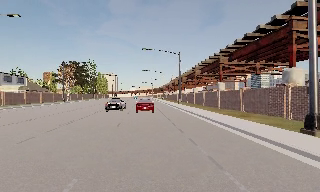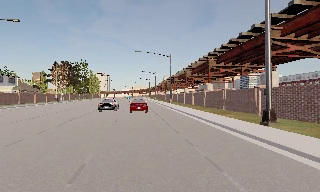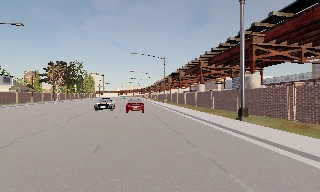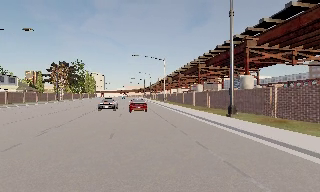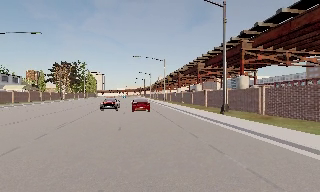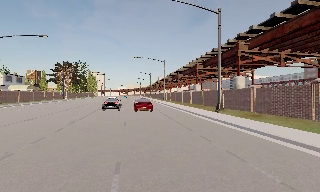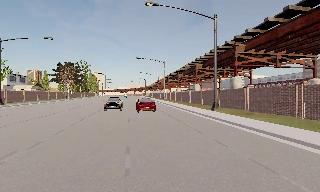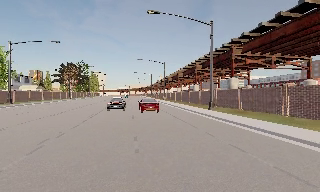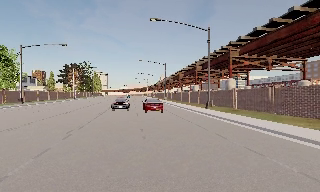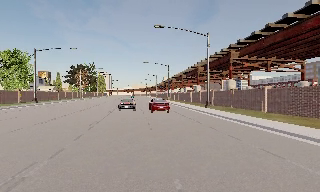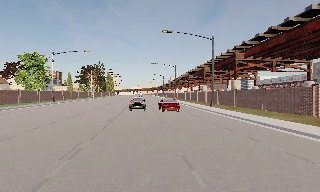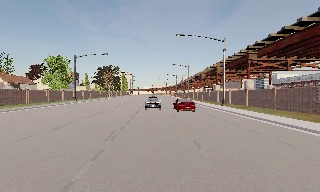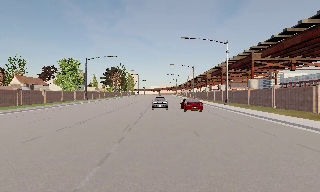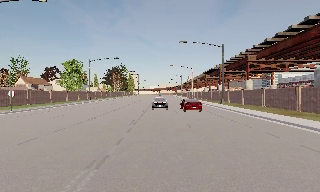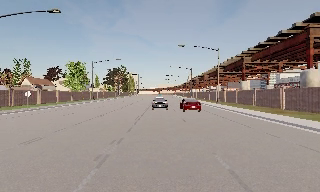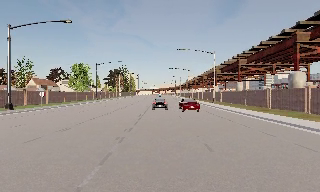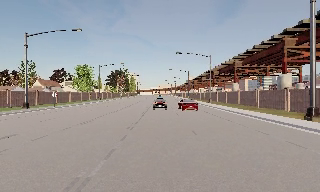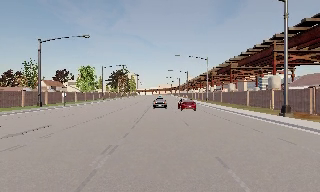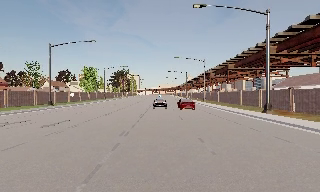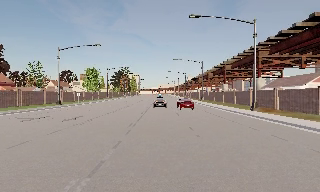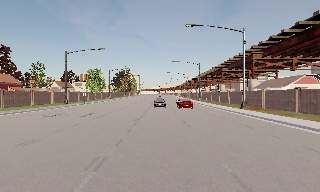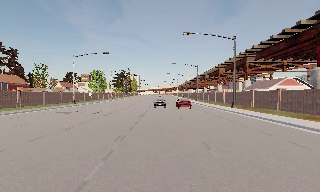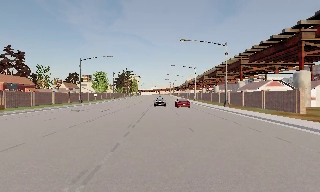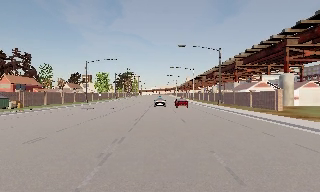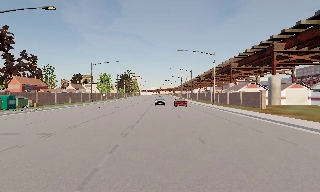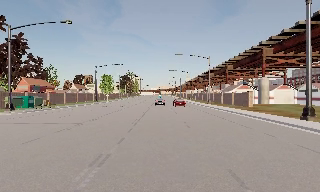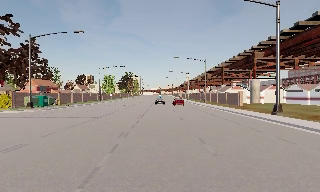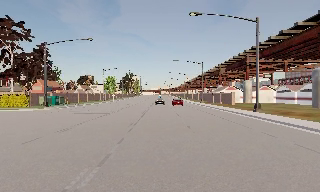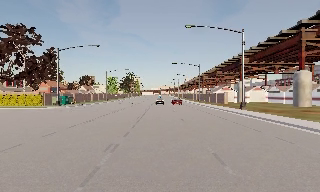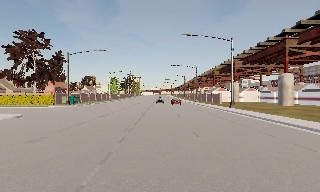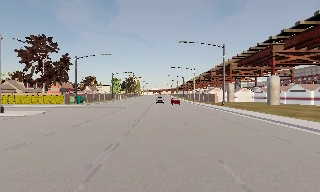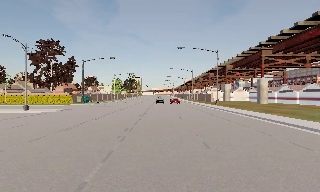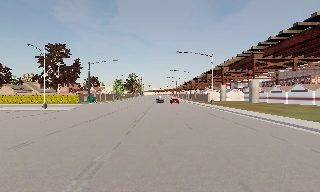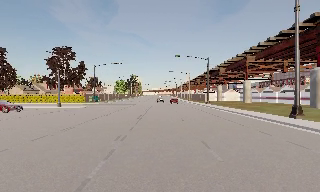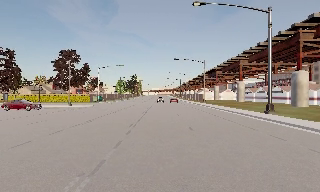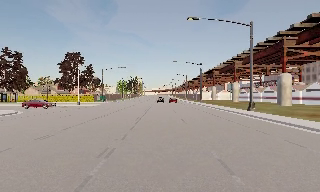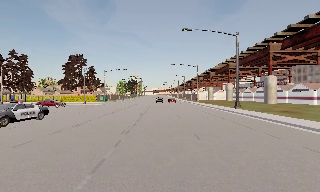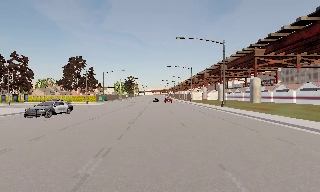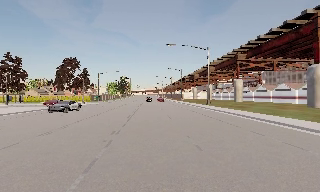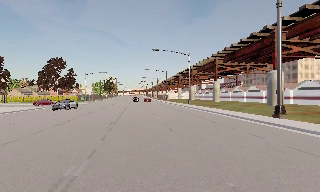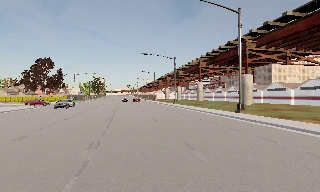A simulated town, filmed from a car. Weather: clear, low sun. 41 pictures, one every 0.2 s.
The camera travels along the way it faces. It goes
backward.
0.0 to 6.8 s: The camera travels backward, about 80 m, so what stands in front gets smaller. It gains speed.
6.8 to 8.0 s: The camera pans to its right, which is clockwise from overhead, by about 15 degrees. It travels backward, about 18 m, so what stands in front gets smaller.
The film runs backward here.
